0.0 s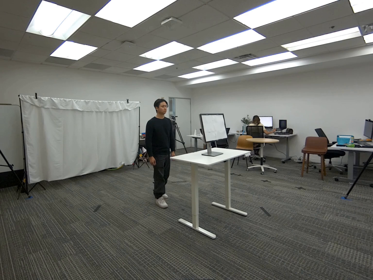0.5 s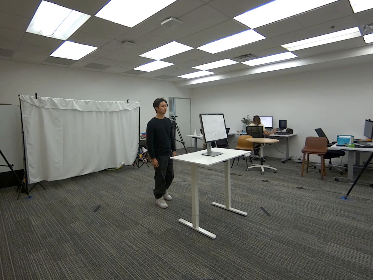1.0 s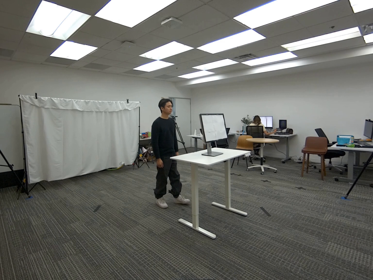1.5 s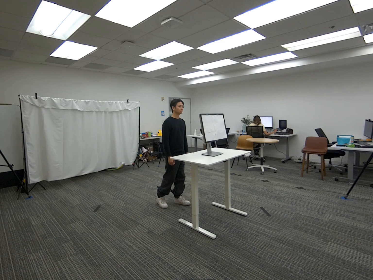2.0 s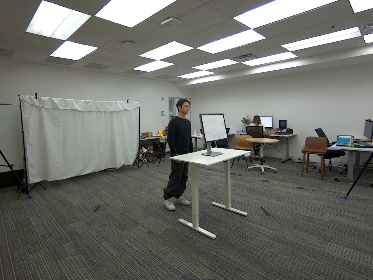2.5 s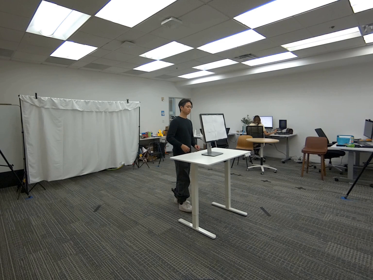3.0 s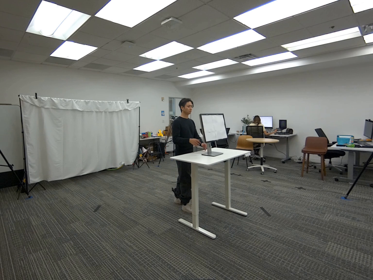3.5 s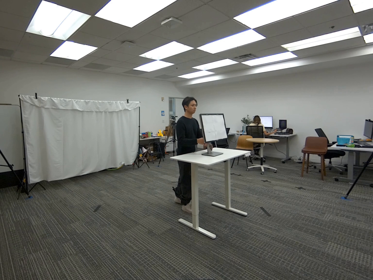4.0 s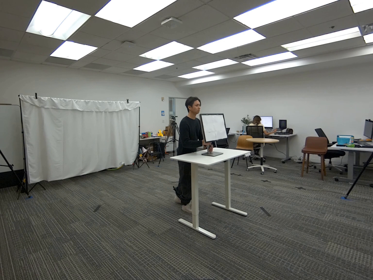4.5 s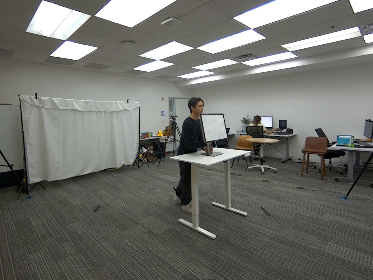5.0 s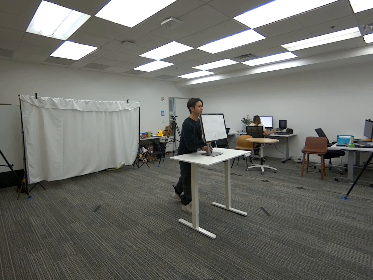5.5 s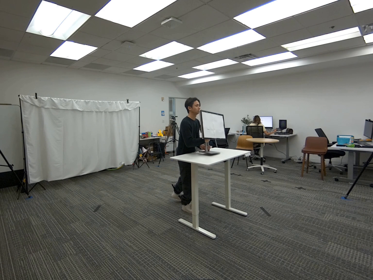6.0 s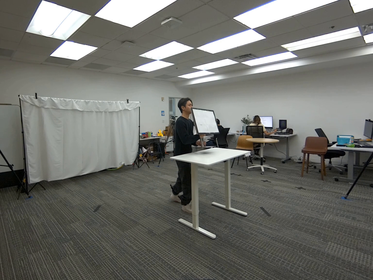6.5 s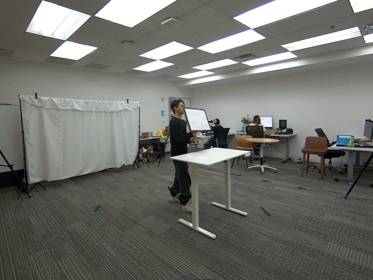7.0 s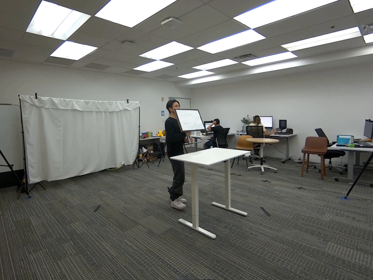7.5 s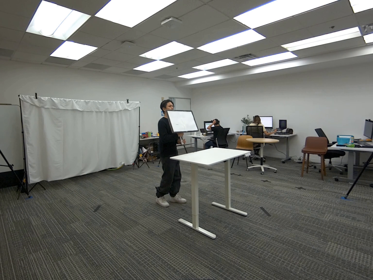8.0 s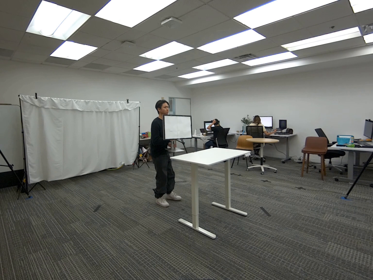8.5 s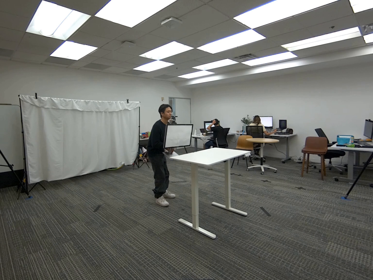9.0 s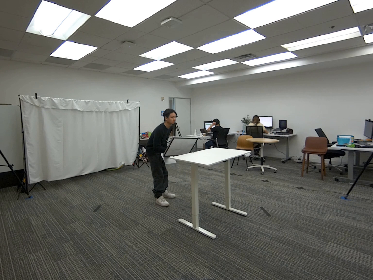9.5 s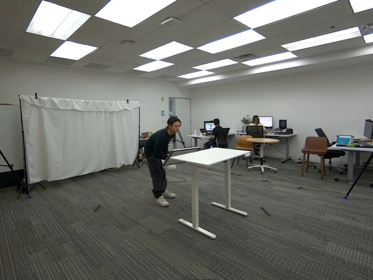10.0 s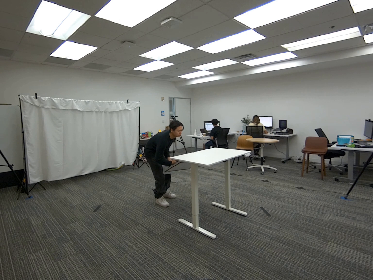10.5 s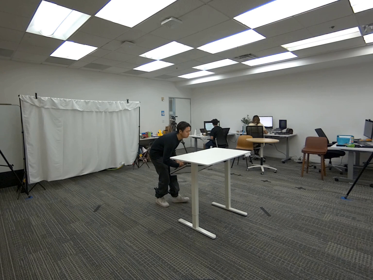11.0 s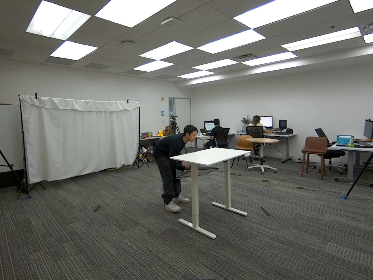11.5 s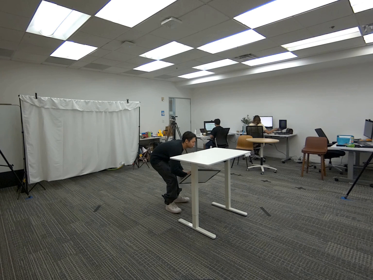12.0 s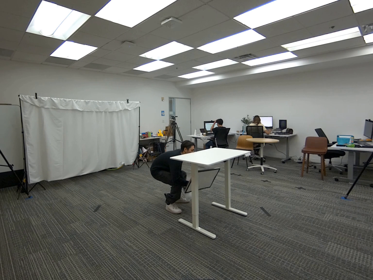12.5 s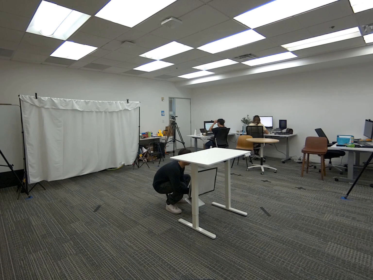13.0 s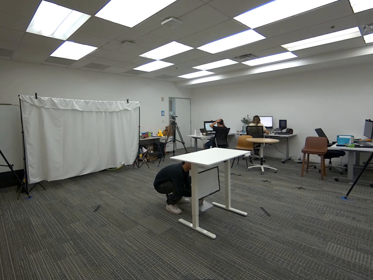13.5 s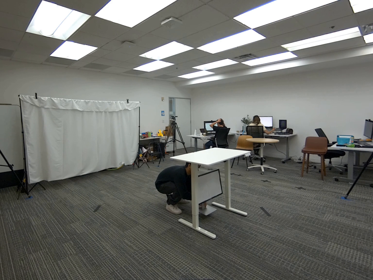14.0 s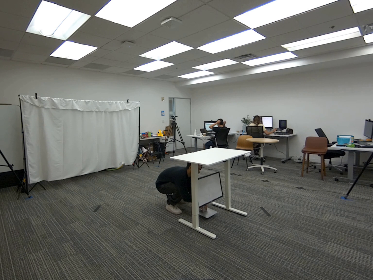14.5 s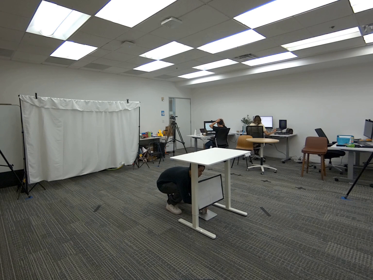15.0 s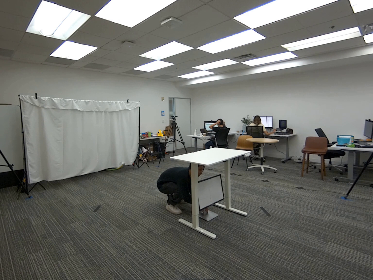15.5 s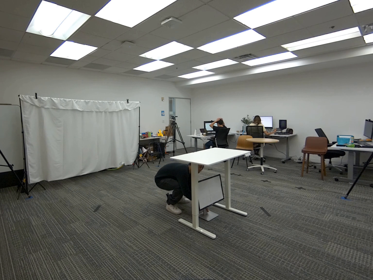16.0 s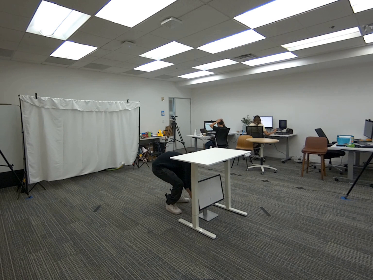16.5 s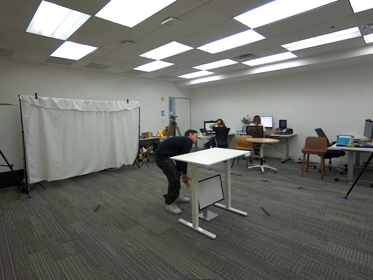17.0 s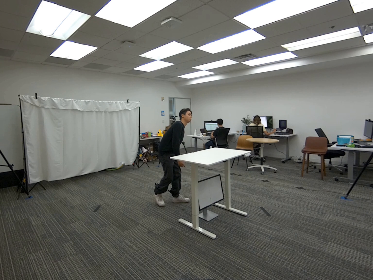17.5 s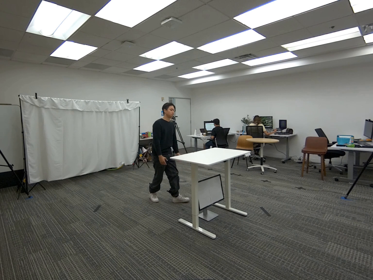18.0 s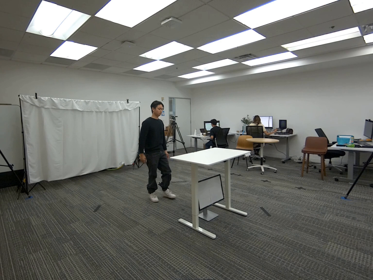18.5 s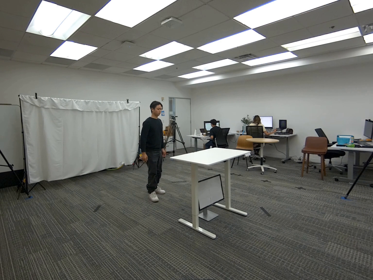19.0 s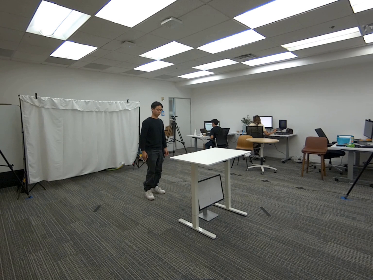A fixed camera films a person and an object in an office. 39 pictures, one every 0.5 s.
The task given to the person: Walk over to the monitor on top of the white desk and pick up the monitor from the base and place it under the white desk.
